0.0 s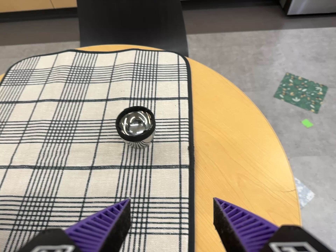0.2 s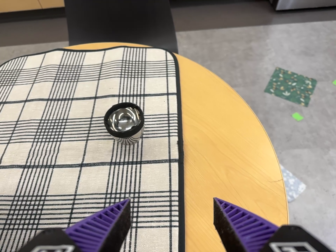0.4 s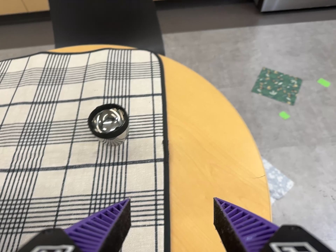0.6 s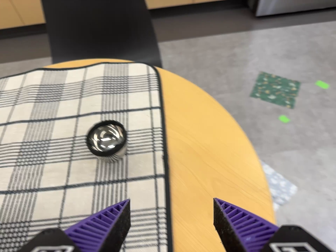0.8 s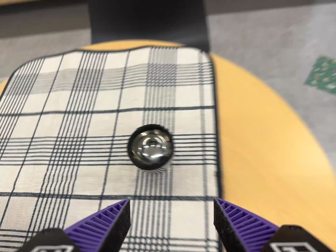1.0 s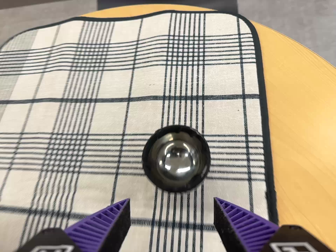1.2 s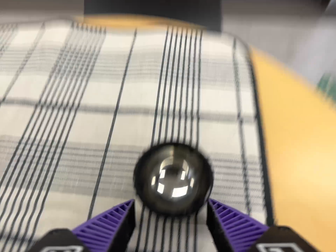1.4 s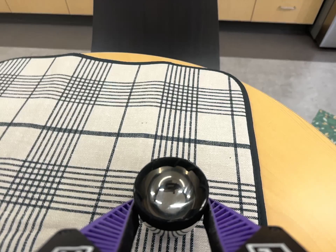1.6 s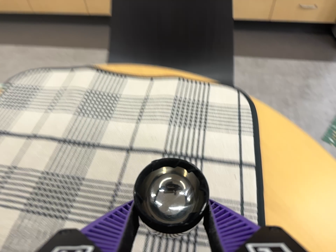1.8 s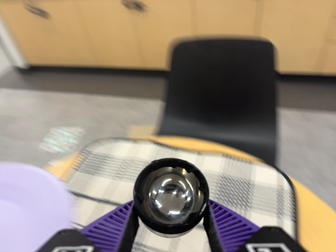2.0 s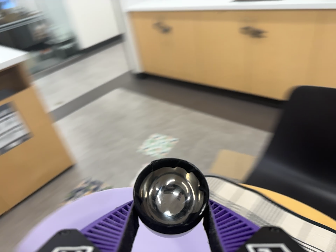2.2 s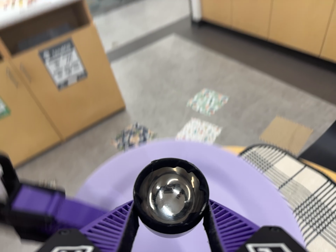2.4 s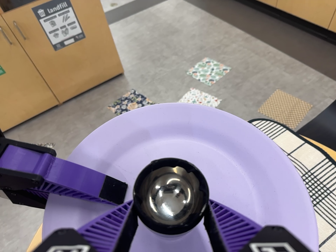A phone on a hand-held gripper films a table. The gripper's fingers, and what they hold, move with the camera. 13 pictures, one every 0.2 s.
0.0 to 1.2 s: The camera travels forward, about 24 cm, so what stands in front looms larger.
1.2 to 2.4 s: The camera pans to its left by about 45 degrees. It travels toward the top of its view, to its left and backward, about 24 cm, so close, fixed things drift downward. It rolls about its line of sight by about 30 degrees, and the scene rotates clockwise.
The film runs backward here.
